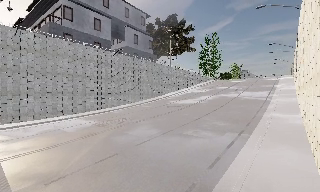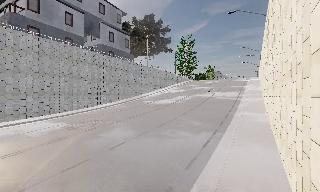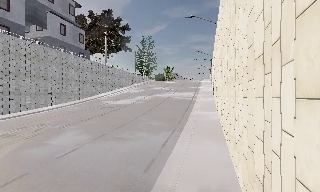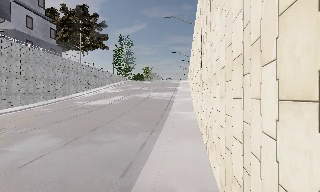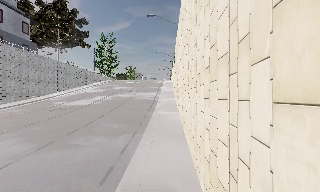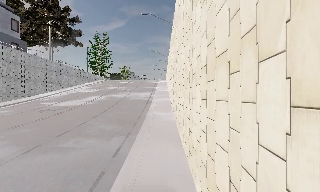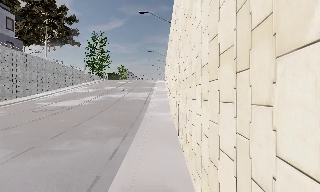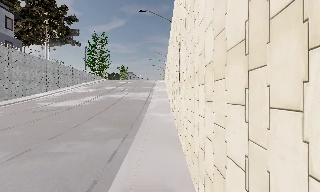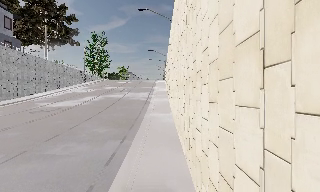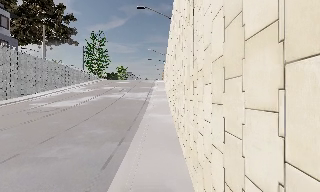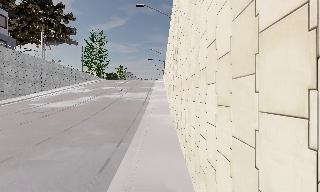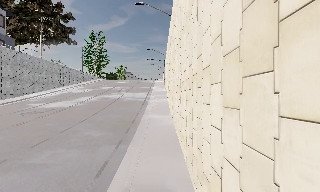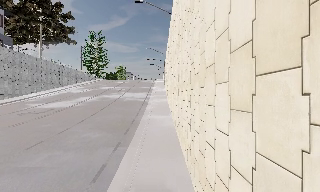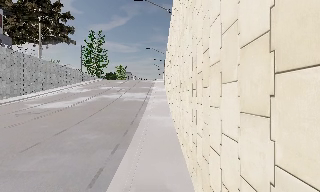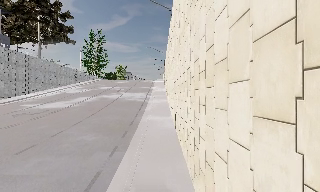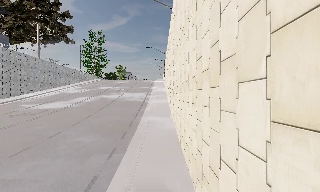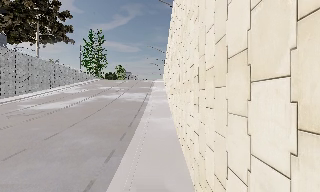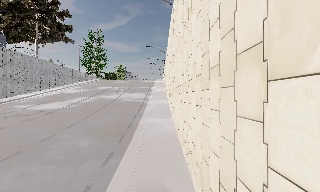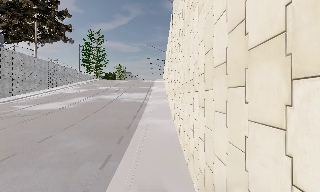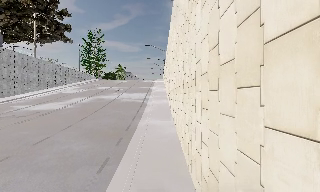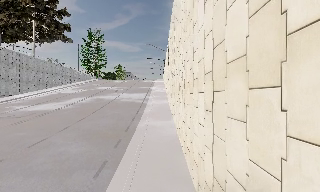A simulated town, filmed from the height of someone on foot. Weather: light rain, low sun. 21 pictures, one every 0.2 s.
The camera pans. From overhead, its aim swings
clockwise.
The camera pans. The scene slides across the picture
to the left.
0.0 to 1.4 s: The camera swings to its right by about 40 degrees, and the scene slides to the left. It travels forward, about 1.5 m.
1.4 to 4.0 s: The camera travels forward, about 3 m, so what stands in front looms larger.
The film runs forward here.
